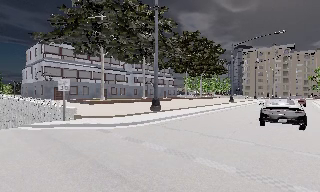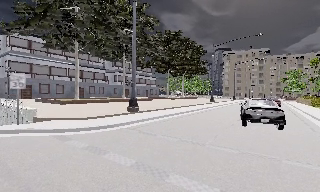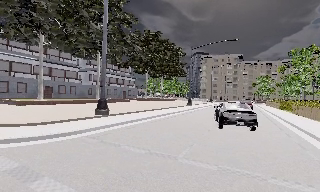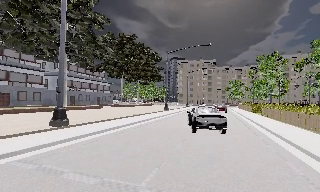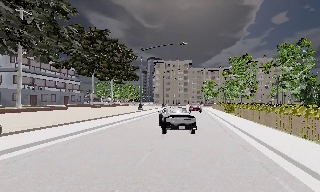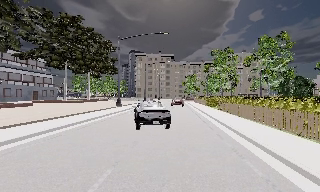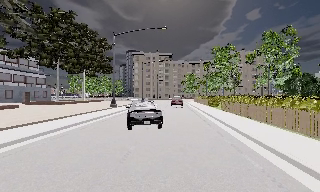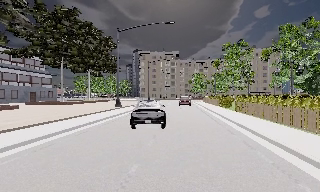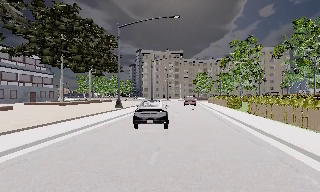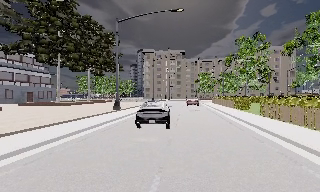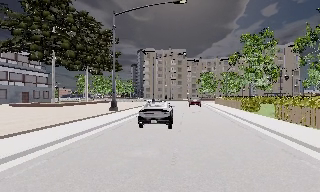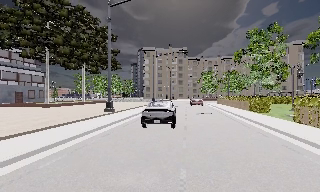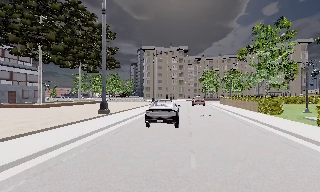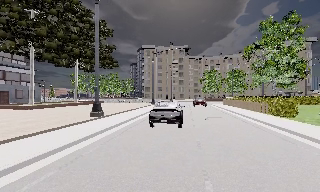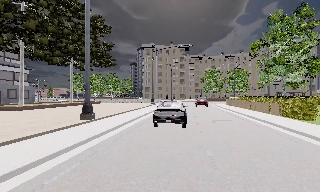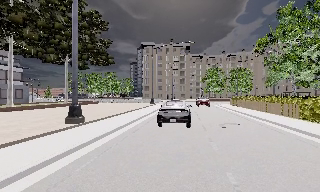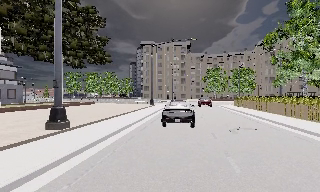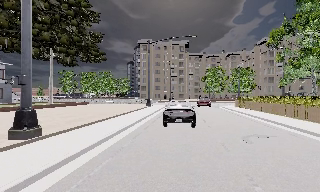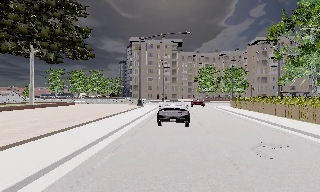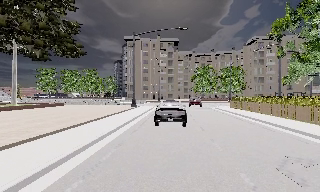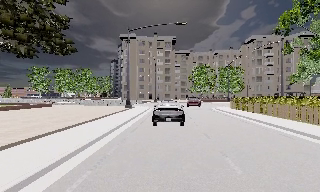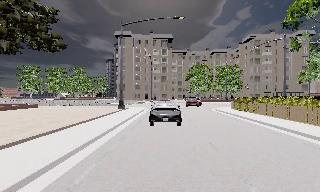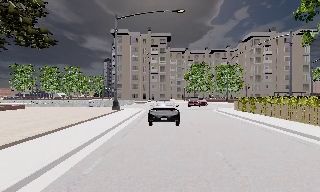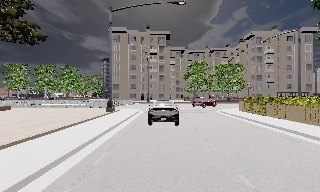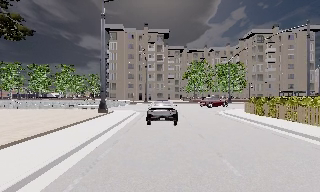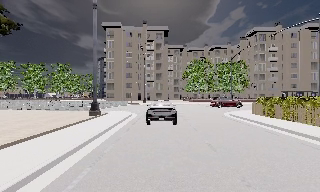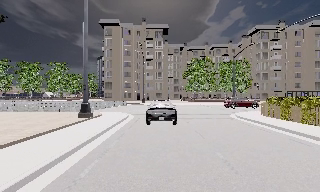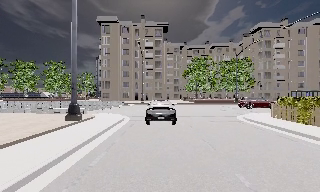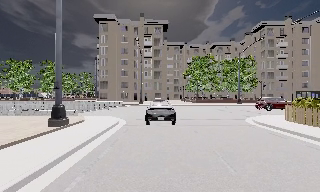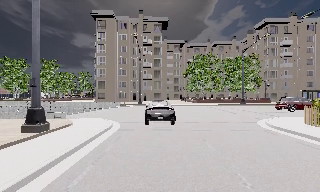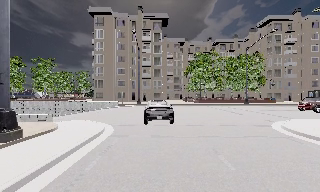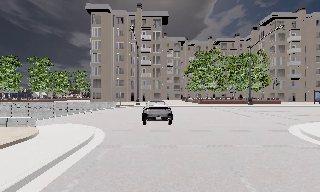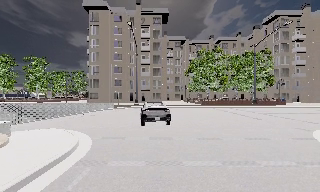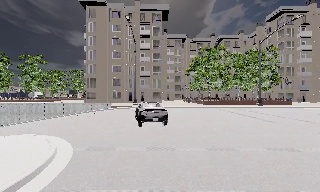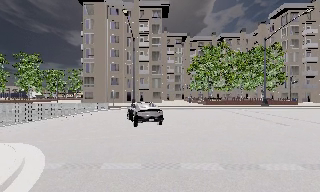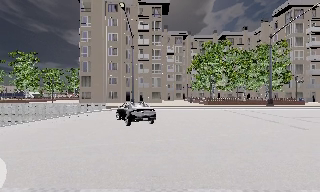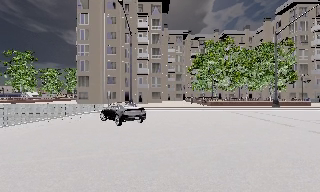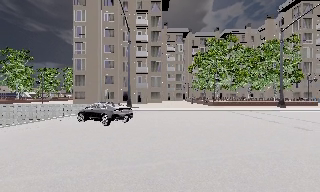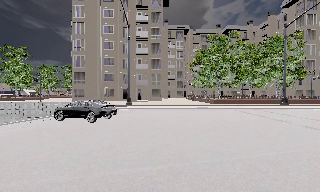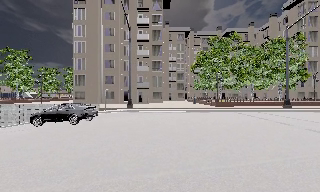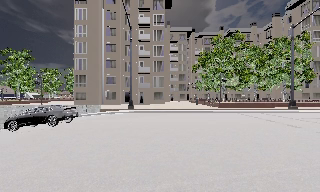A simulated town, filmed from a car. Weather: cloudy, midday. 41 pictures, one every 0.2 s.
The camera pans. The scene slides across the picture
to the left.
The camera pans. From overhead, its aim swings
clockwise.
0.0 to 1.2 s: The camera pans to its right, which is clockwise from overhead, by about 35 degrees. It travels forward, about 8 m.
1.2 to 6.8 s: The camera travels forward, about 40 m, so what stands in front looms larger.
6.8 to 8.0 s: The camera travels forward, about 4.5 m, so what stands in front looms larger. It loses speed.
The film runs forward here.
